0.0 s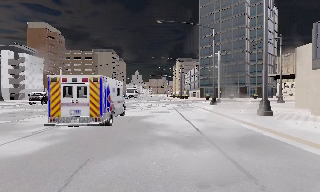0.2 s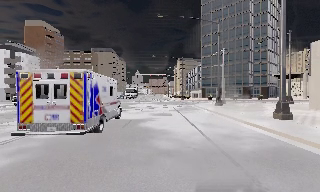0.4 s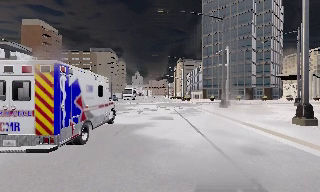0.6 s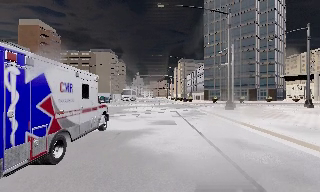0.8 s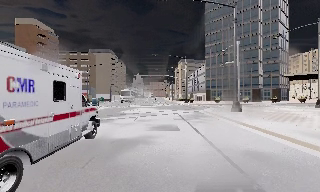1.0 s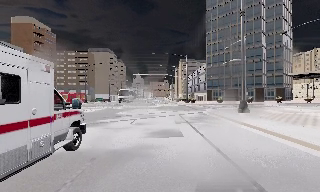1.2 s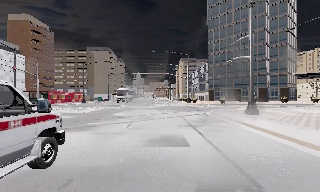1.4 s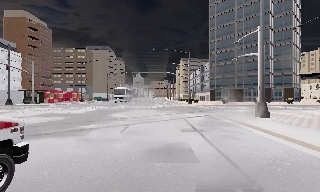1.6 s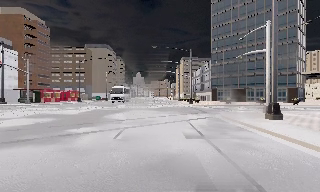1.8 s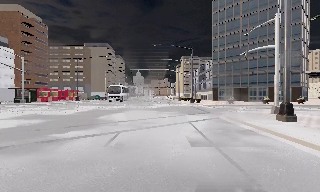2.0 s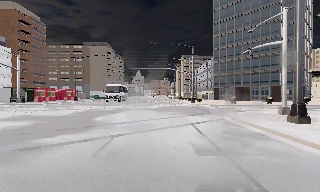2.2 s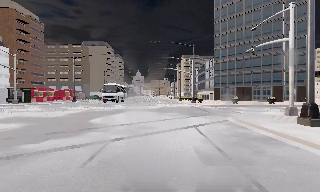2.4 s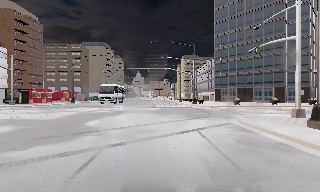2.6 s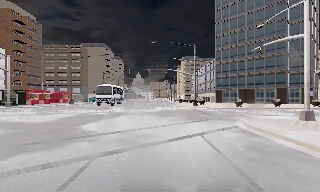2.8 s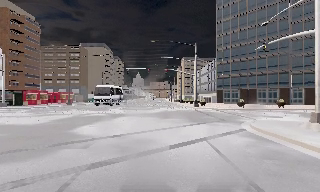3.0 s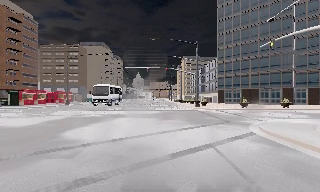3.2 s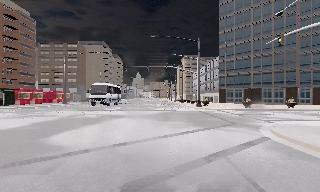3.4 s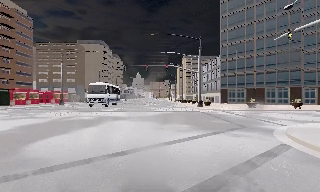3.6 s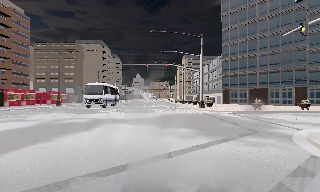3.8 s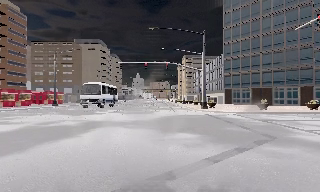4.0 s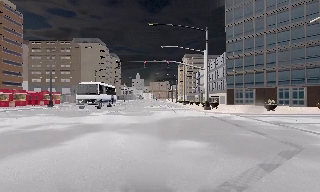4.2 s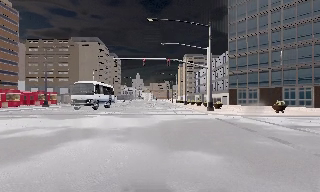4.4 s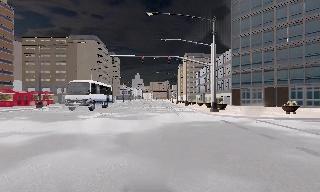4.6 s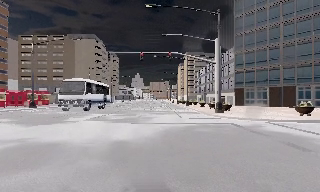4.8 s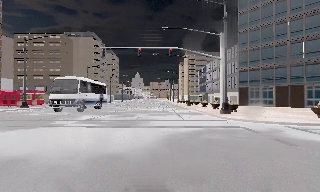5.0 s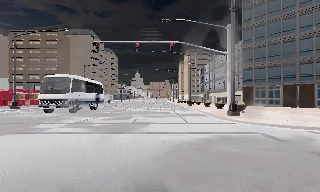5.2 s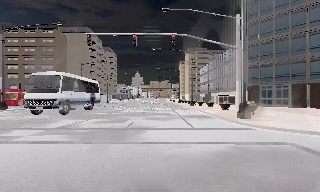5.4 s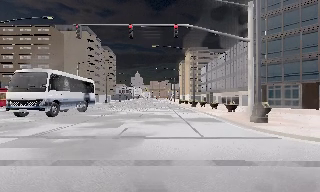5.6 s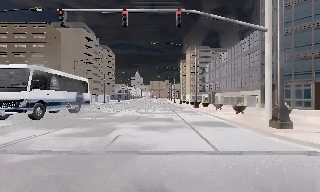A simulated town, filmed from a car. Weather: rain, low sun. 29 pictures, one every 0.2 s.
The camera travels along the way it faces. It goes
forward.
0.0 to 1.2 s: The camera travels forward, about 8 m, so what stands in front looms larger.
1.2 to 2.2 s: The camera travels forward, about 5 m, so what stands in front looms larger. It loses speed.
2.2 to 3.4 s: The camera travels forward, about 4.5 m, so what stands in front looms larger. It gains speed.
3.4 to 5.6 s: The camera travels forward, about 16 m, so what stands in front looms larger.
The film runs forward here.
